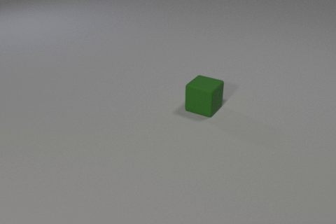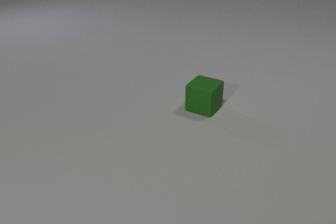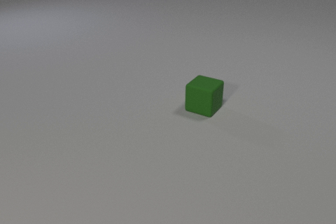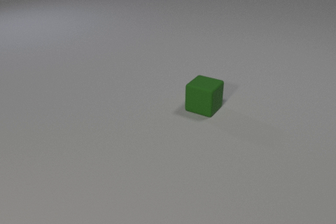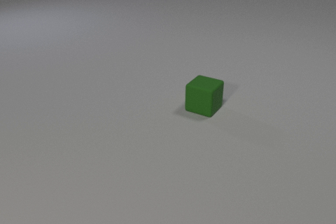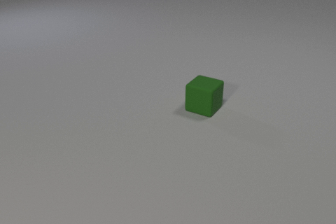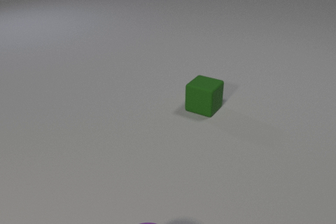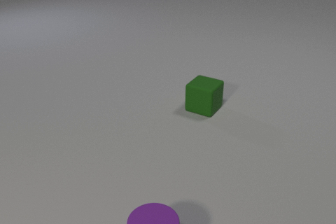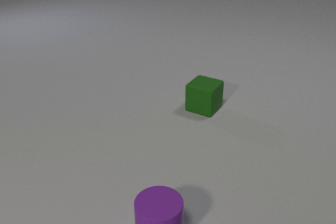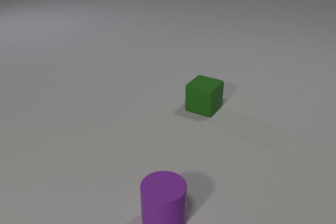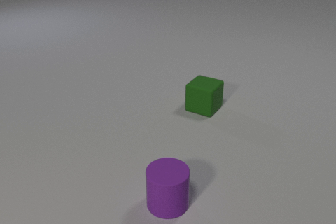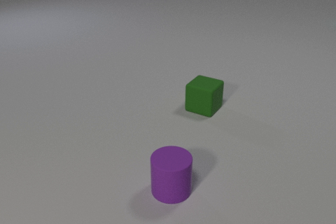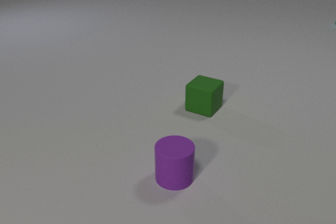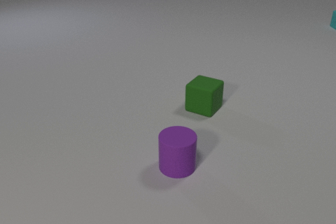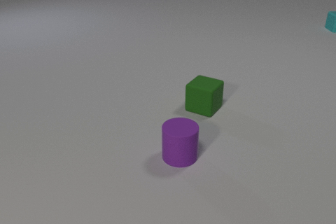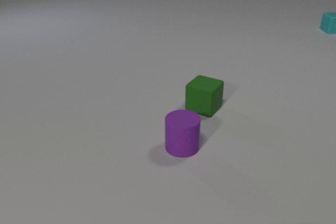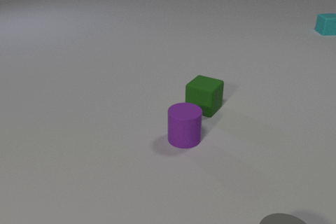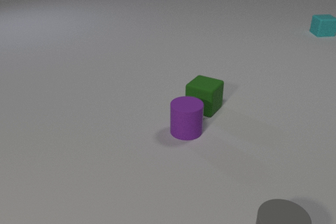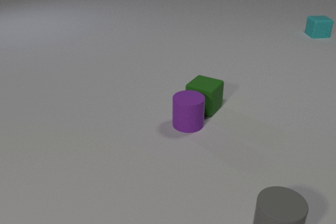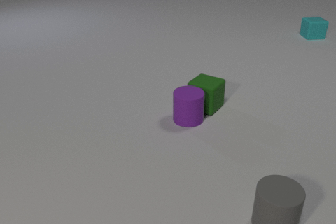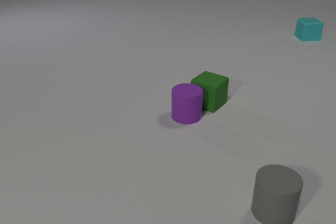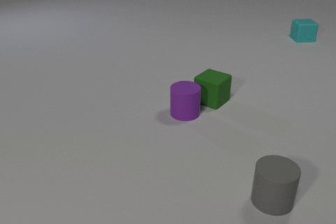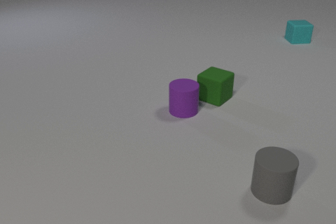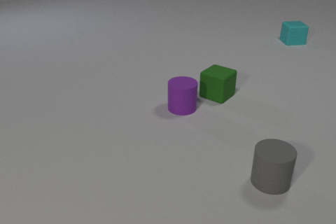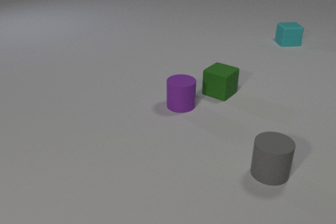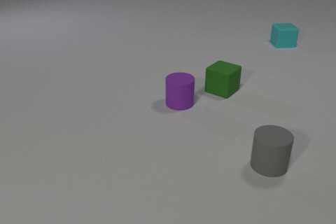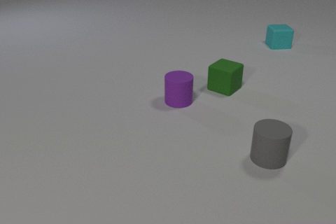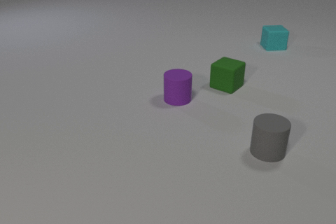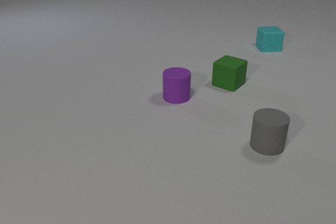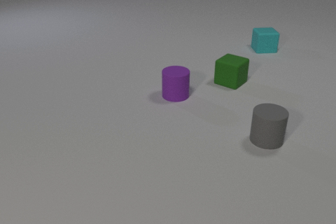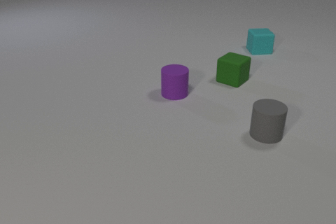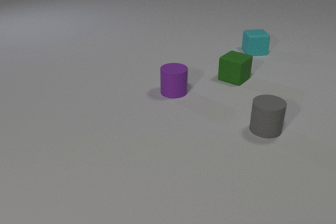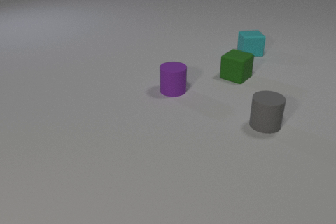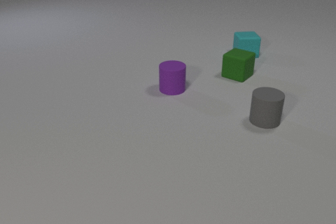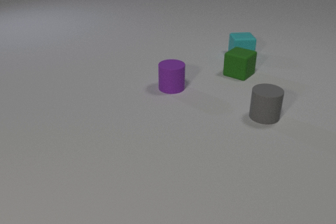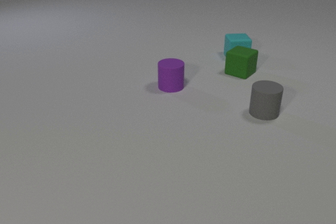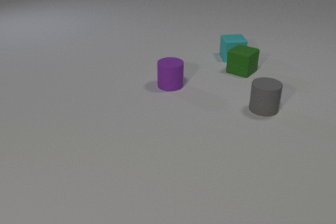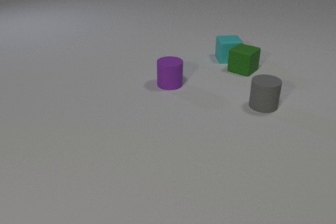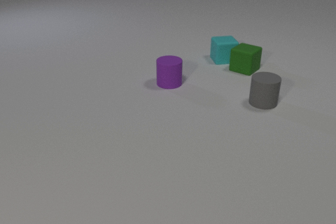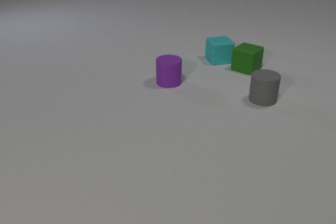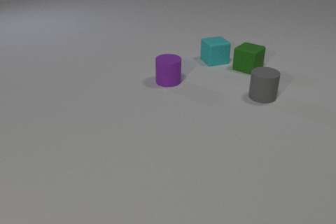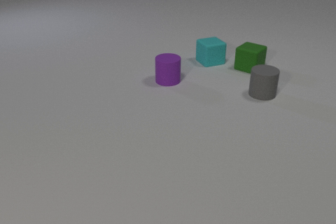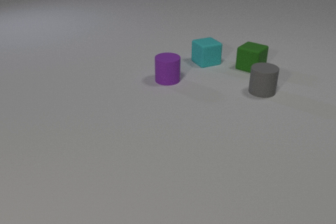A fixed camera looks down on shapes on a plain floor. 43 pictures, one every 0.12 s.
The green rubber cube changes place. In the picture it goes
away from the camera.
The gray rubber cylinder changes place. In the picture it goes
away from the camera.
0.00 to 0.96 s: The purple rubber cylinder comes in at the bottom edge, slides away from the camera.
0.96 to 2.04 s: The purple rubber cylinder slides away from the camera. The cyan rubber cube comes in at the right edge, slides toward the camera and to the left. The gray rubber cylinder comes in at the bottom edge, slides away from the camera.
2.04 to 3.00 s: The purple rubber cylinder slides away from the camera. The green rubber cube slides away from the camera and to the right. The cyan rubber cube slides toward the camera and to the left. The gray rubber cylinder slides away from the camera. The purple rubber cylinder and the green rubber cube collide.
3.00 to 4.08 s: The purple rubber cylinder slides away from the camera. The green rubber cube slides away from the camera. The cyan rubber cube slides toward the camera and to the left. The gray rubber cylinder slides away from the camera.
4.08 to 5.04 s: The purple rubber cylinder slides away from the camera. The green rubber cube slides away from the camera and to the right. The cyan rubber cube slides to the left and toward the camera. The gray rubber cylinder slides away from the camera. The green rubber cube and the cyan rubber cube collide.
Are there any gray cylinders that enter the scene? yes.
What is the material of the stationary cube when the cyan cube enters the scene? rubber.
How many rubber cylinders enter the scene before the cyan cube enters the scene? 1.
